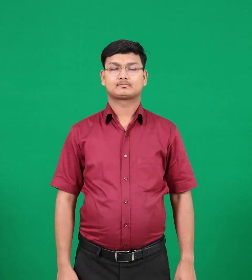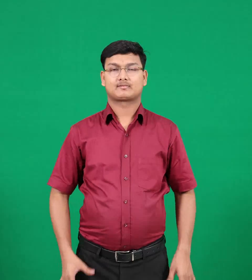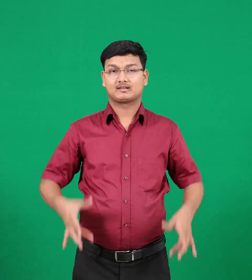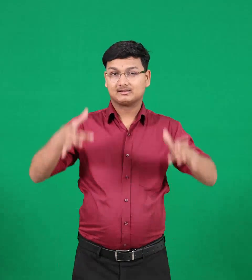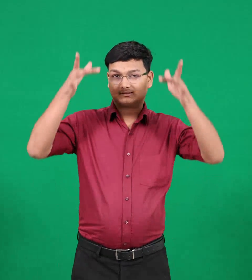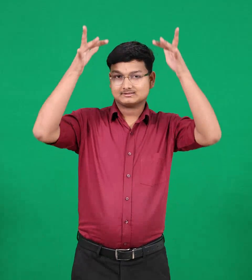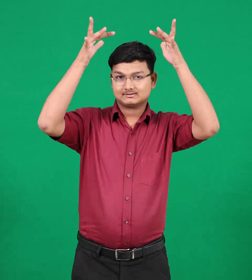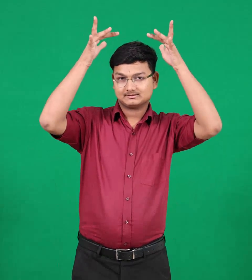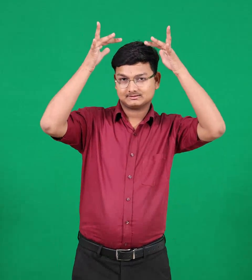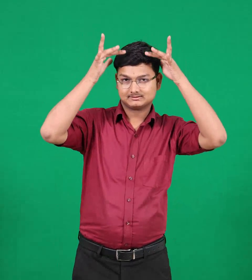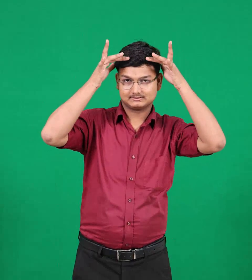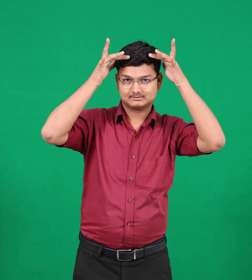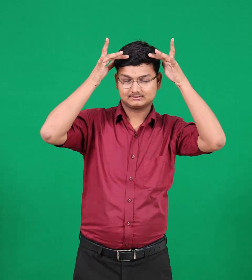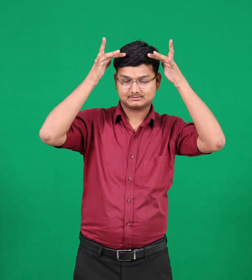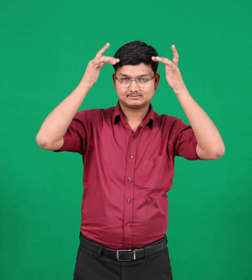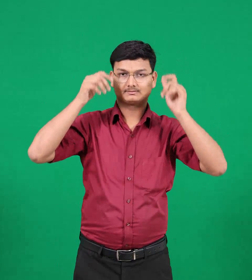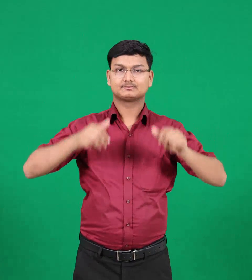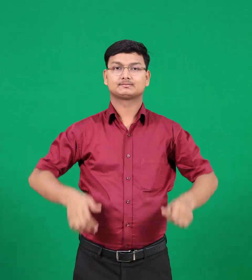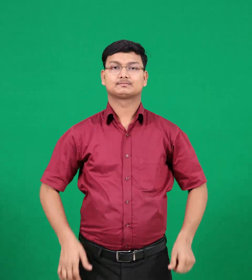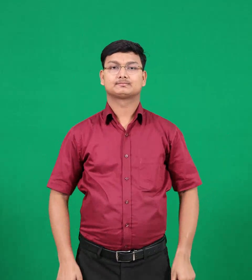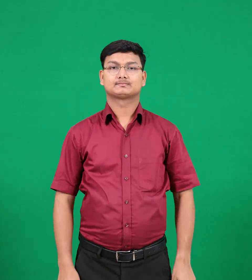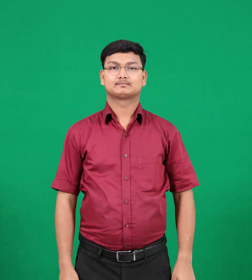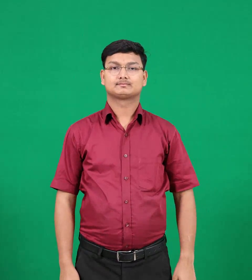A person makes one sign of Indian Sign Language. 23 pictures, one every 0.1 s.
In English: crown
